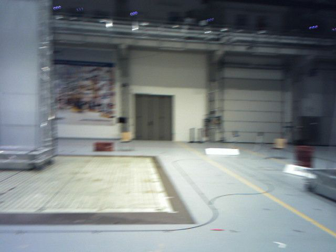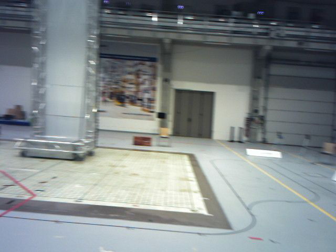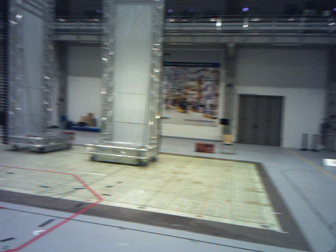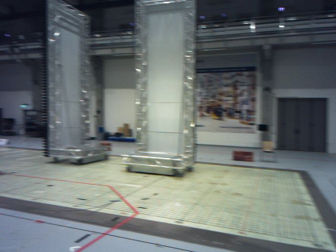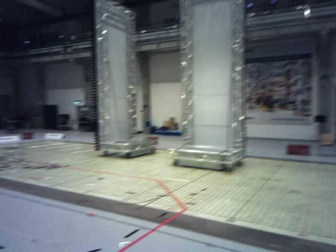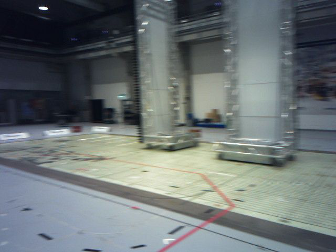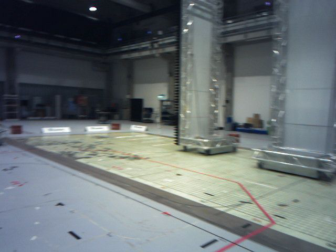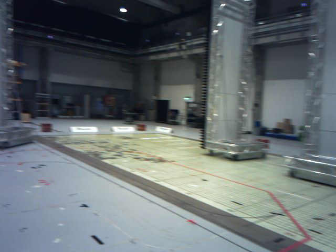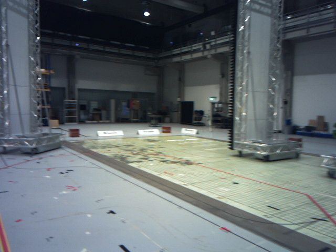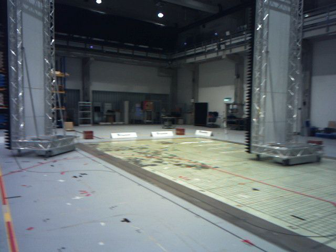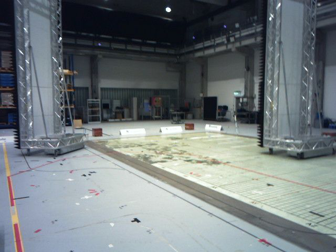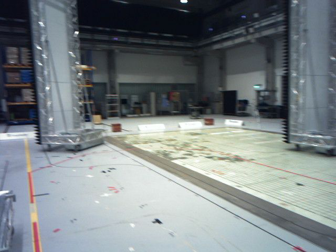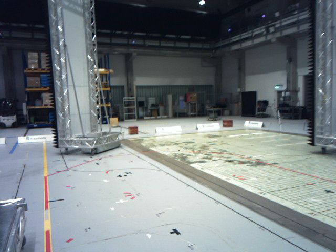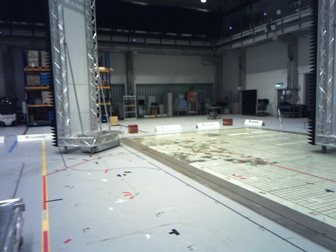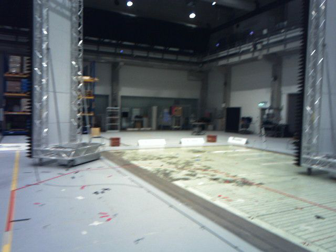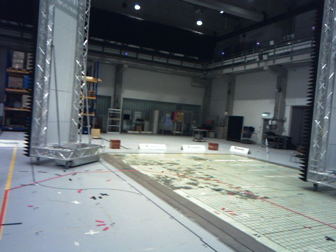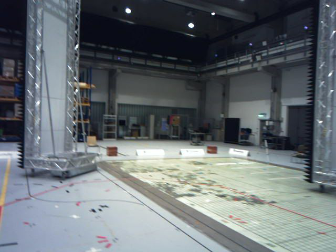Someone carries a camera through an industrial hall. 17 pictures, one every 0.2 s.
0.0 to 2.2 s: The camera swings to its left by about 70 degrees, and the scene slides to the right. It travels forward, about 2.2 m.
2.2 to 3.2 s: The camera travels forward, about 1.2 m, so what stands in front looms larger. It gains speed.
The film runs forward here.
